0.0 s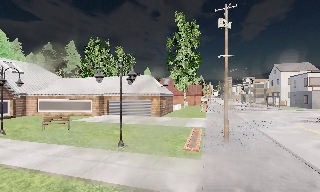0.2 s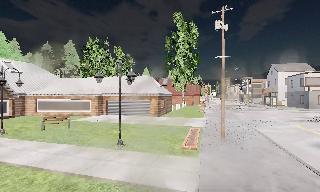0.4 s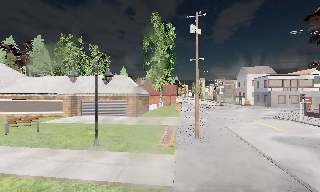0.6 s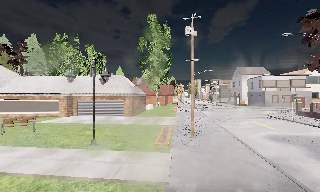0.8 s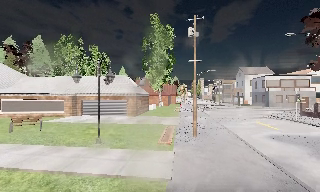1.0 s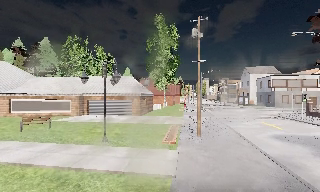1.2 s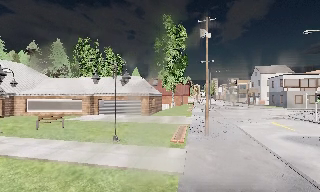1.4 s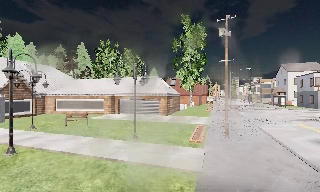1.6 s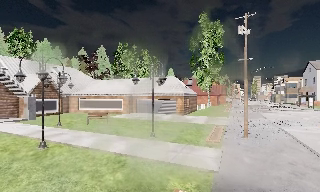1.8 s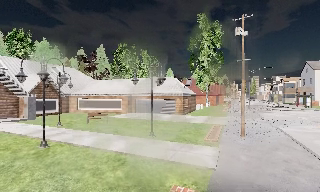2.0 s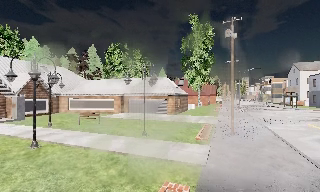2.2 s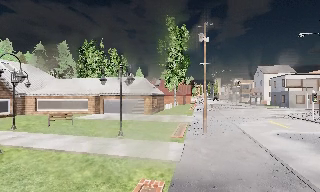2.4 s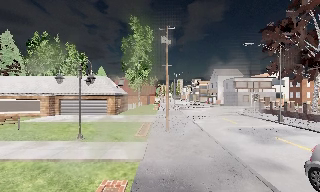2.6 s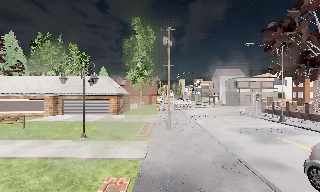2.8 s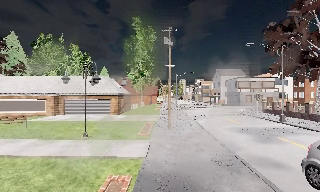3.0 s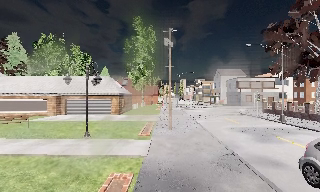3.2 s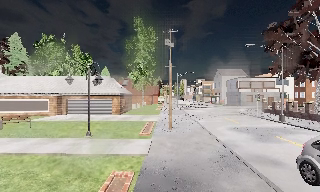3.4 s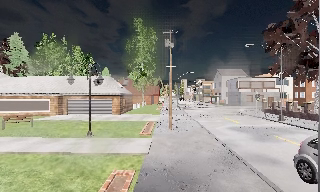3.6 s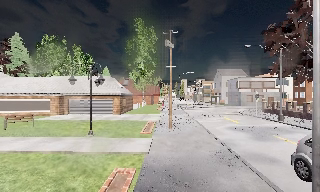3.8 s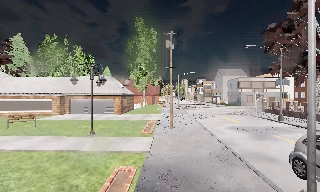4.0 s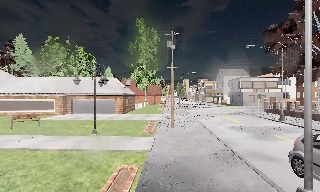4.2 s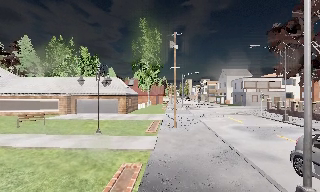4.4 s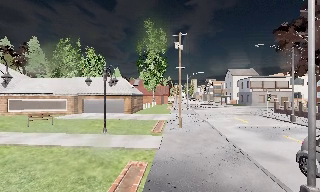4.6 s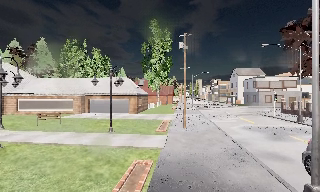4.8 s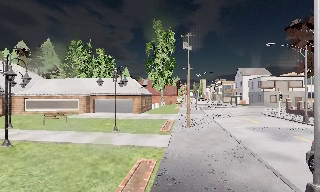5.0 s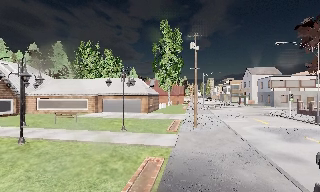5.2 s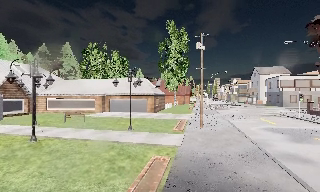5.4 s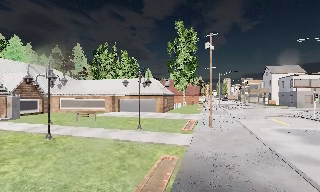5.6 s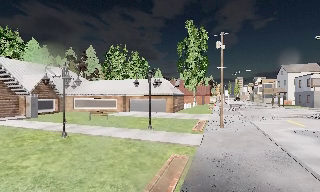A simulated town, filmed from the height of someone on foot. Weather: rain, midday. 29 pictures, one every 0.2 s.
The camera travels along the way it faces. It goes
backward.
0.0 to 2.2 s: The camera travels backward, about 2 m, so what stands in front gets smaller.
2.2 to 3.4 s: The camera swings to its right by about 10 degrees, and the scene slides to the left. It travels backward, about 1 m, so what stands in front gets smaller.
3.4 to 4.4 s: The camera travels backward, about 0.5 m, so what stands in front gets smaller.
4.4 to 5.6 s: The camera pans to its left, which is counterclockwise from overhead, by about 15 degrees. It travels backward, about 0.5 m, so what stands in front gets smaller.
The film runs backward here.
